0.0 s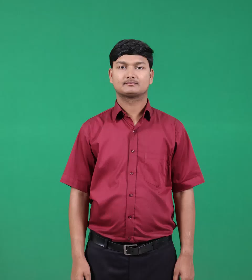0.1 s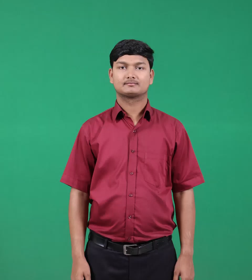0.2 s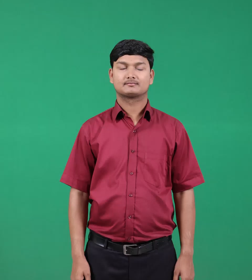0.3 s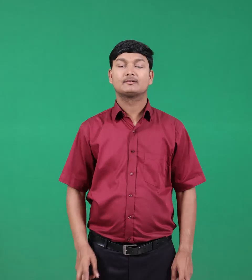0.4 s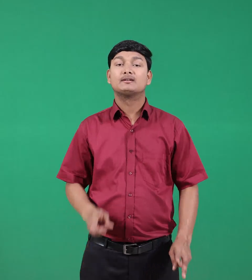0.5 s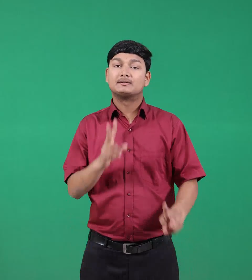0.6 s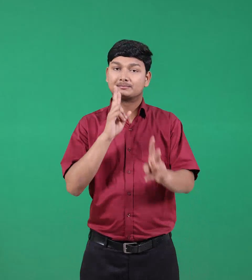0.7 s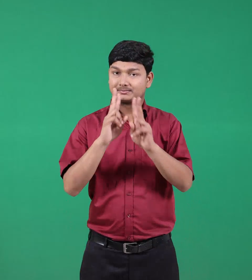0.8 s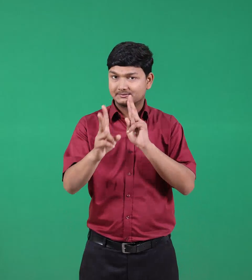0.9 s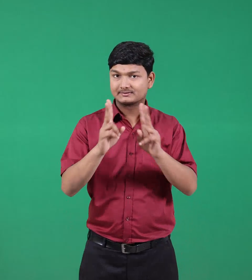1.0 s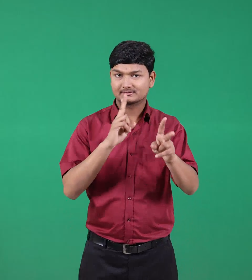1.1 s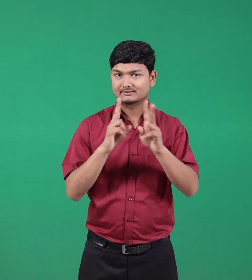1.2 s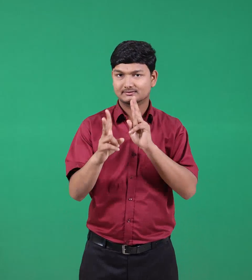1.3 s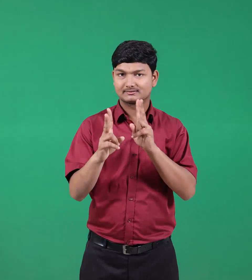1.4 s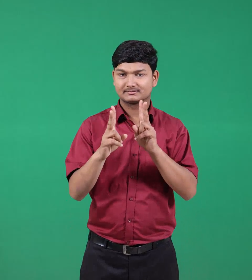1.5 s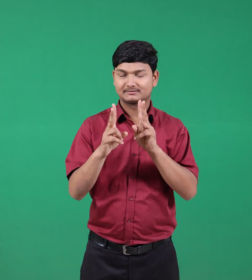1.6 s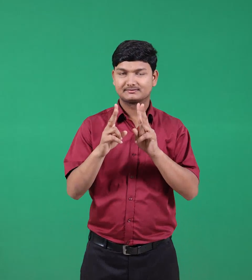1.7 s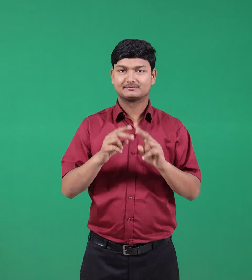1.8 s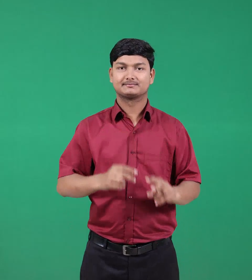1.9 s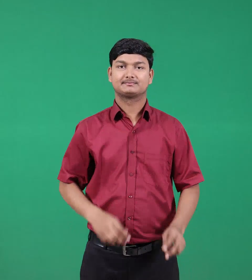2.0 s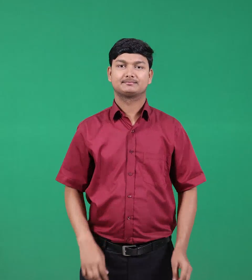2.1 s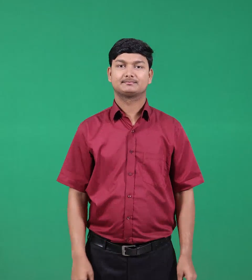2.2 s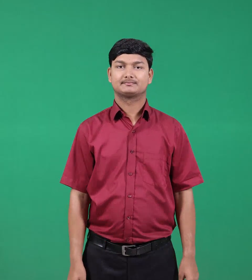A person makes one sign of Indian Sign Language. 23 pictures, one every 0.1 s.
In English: talk
